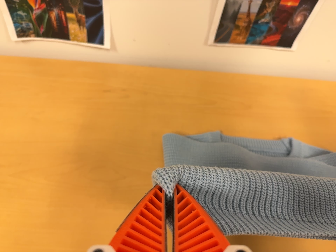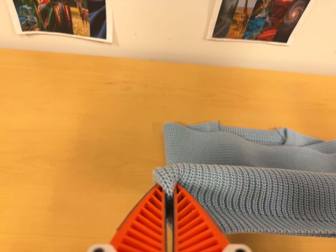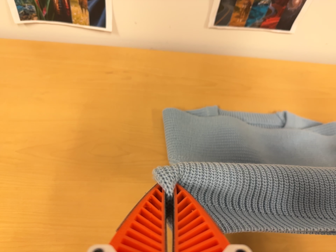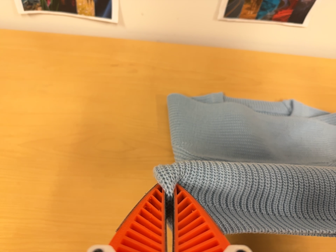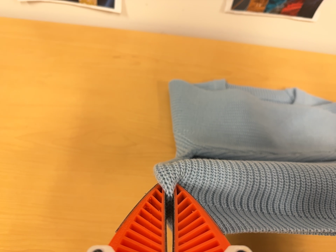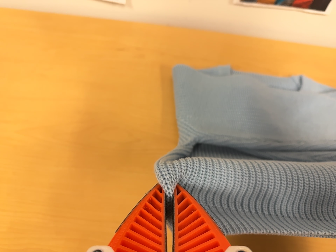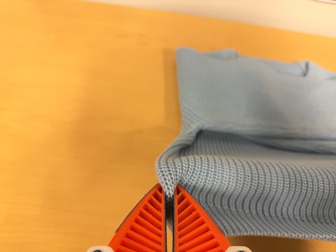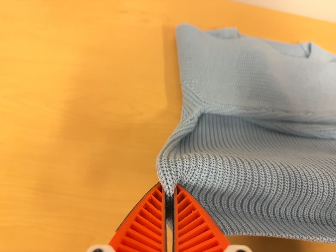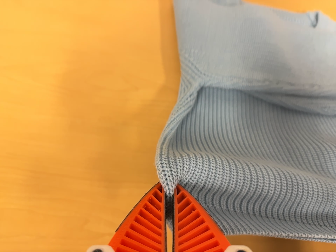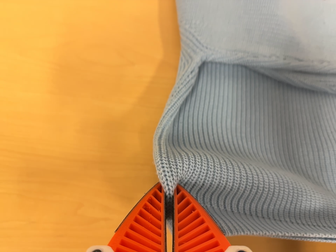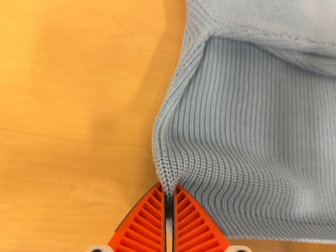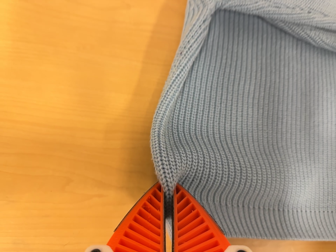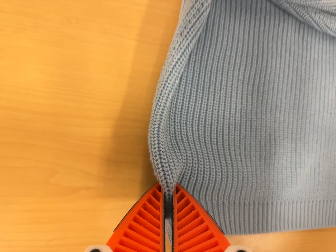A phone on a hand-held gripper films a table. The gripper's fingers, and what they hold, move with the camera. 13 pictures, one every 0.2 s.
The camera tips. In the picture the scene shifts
upward.
0.0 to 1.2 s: The camera travels forward, about 6 cm, so what stands in front looms larger.
1.2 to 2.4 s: The camera pans to its right by about 10 degrees. It travels forward and to its left, about 14 cm, so what stands in front looms larger. Its aim tips toward the bottom of its view by about 30 degrees, and the scene shifts upward.
The film runs backward here.
